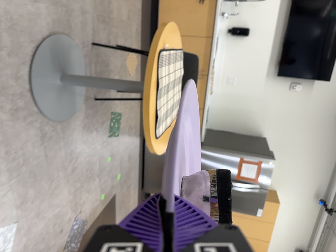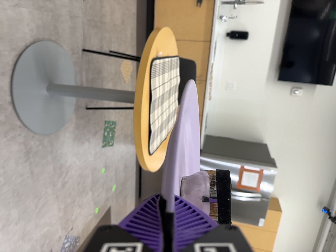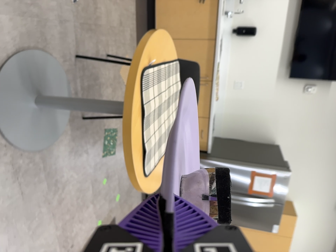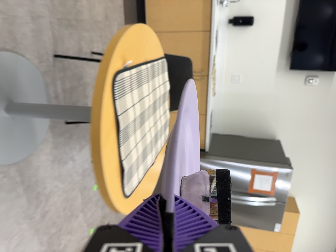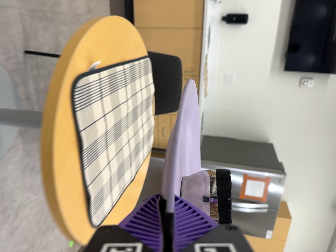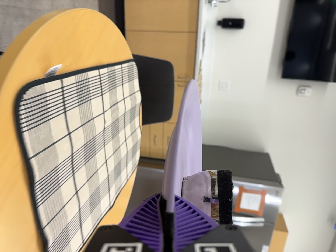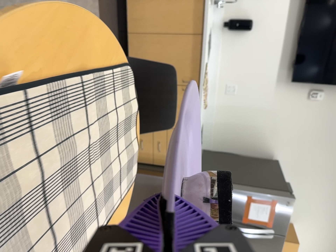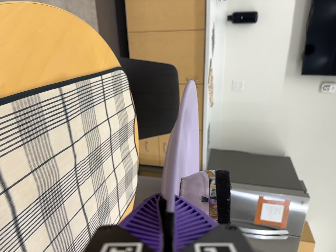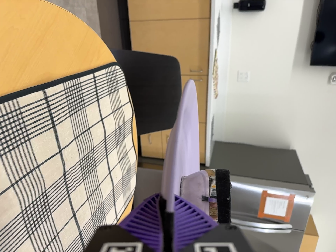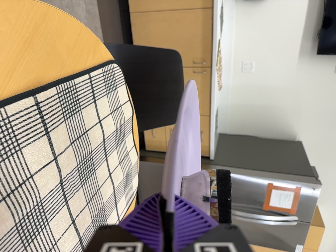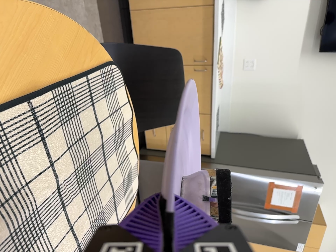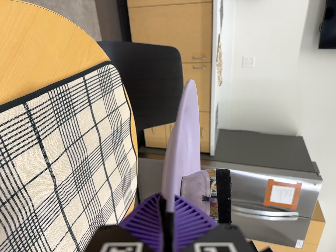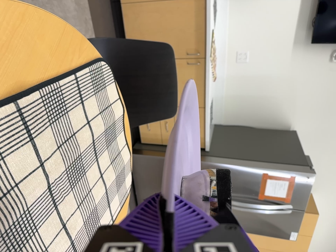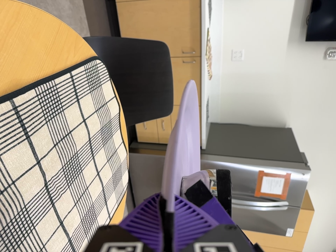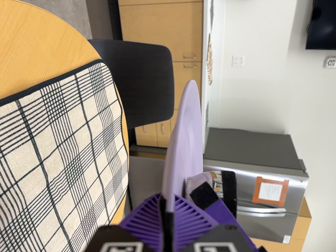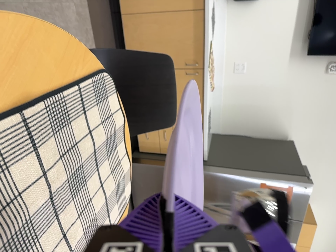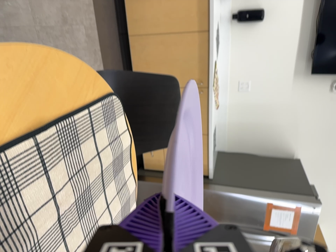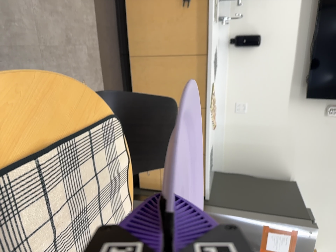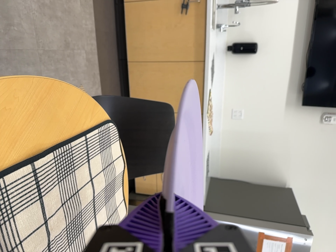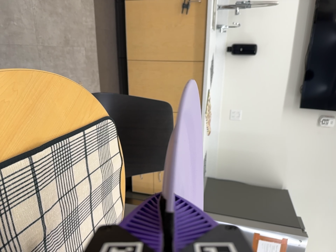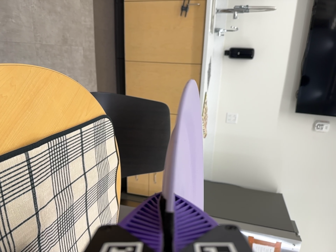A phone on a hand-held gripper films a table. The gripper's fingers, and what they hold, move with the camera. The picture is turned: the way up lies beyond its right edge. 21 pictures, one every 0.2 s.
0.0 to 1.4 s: The camera travels forward and toward the top of its view, about 100 cm, so what stands in front looms larger.
1.4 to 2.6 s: The camera travels forward, toward the top of its view and to its right, about 12 cm, so what stands in front looms larger.
2.6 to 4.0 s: The camera travels backward, about 6 cm, so what stands in front gets smaller. Its aim tips toward the top of its view by about 10 degrees, and the scene shifts downward.
The film runs forward here.
